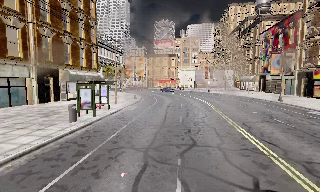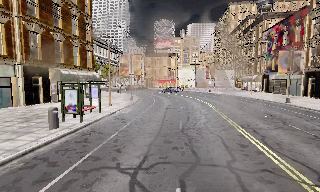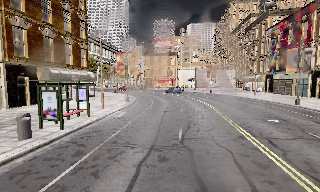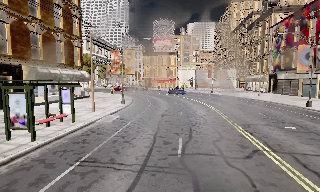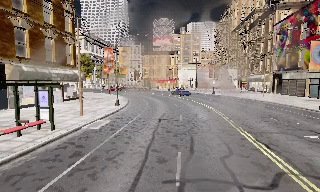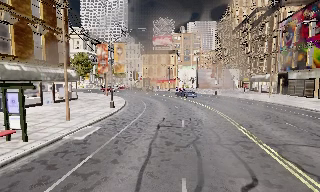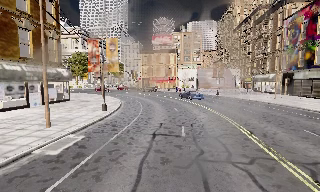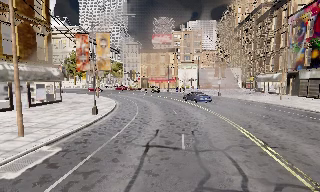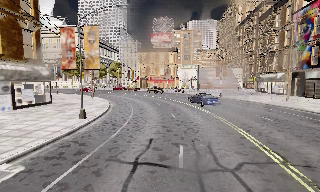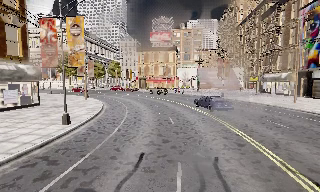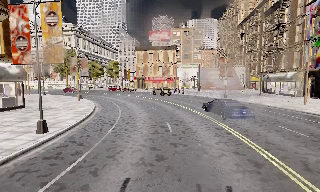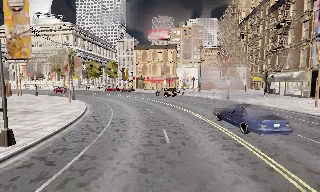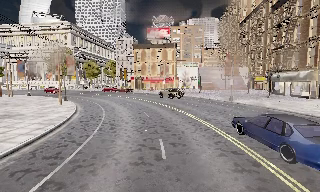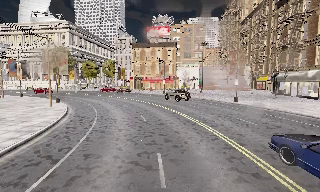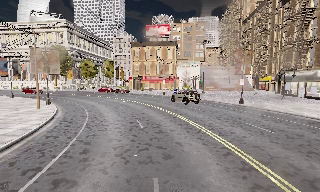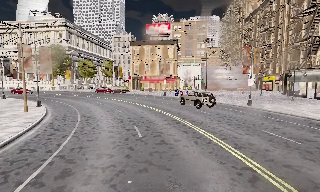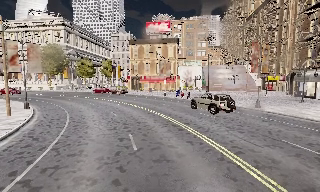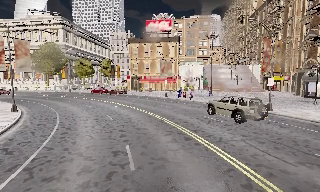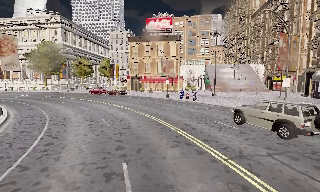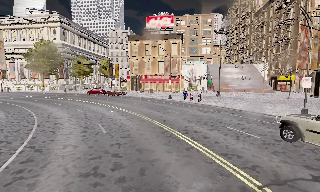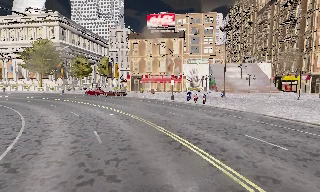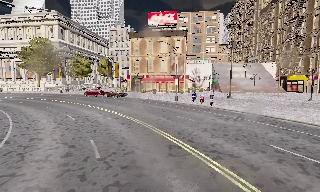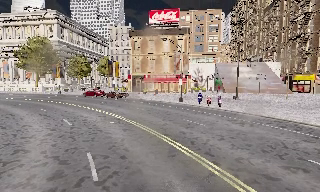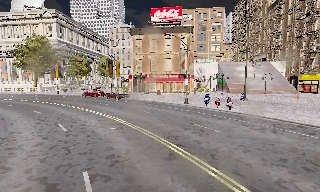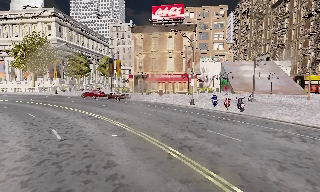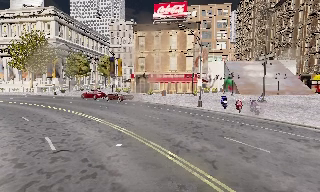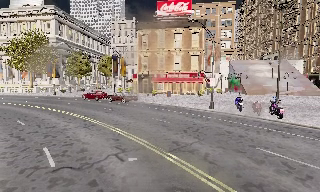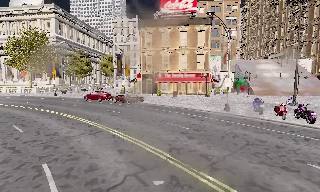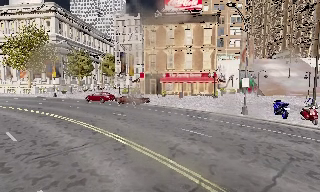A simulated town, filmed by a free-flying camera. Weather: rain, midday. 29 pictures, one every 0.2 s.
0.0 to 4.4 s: The camera travels forward, about 35 m, so what stands in front looms larger.
4.4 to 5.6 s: The camera travels forward and to its left, about 9 m, so what stands in front looms larger.
The film runs backward here.
